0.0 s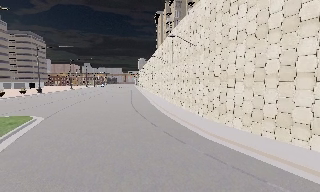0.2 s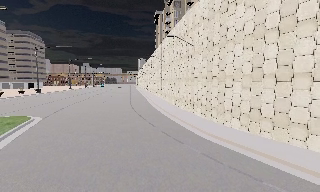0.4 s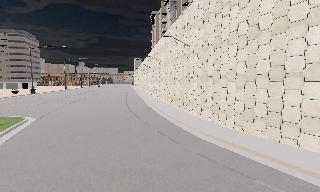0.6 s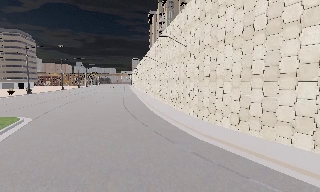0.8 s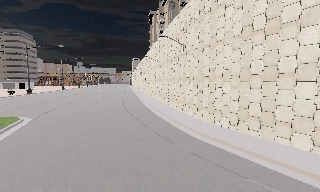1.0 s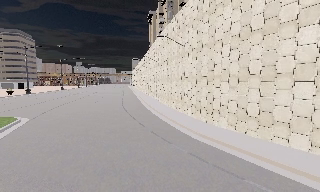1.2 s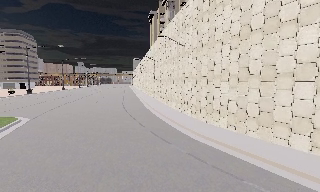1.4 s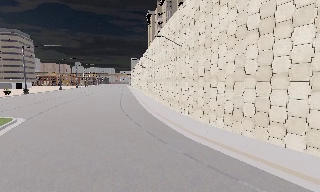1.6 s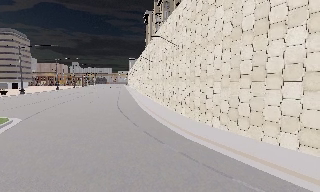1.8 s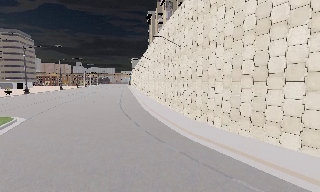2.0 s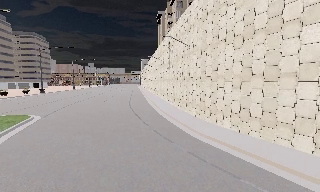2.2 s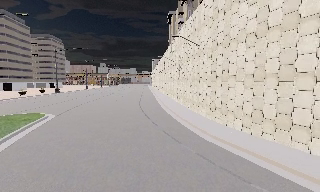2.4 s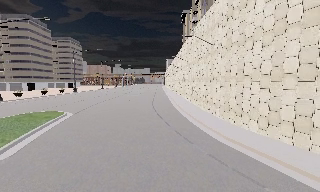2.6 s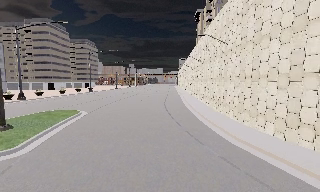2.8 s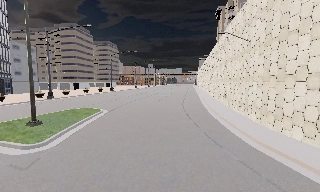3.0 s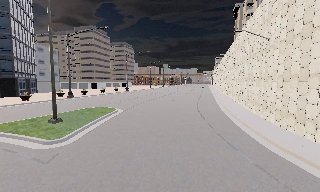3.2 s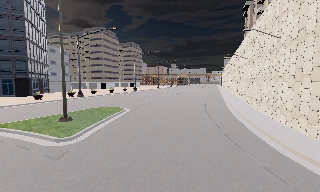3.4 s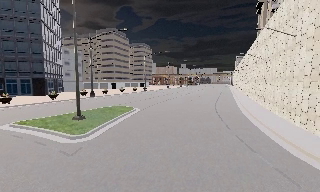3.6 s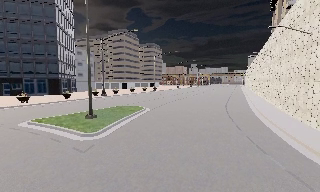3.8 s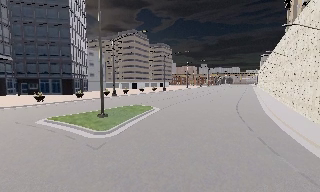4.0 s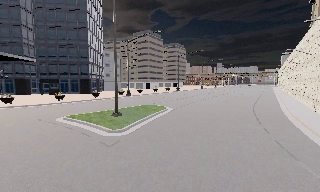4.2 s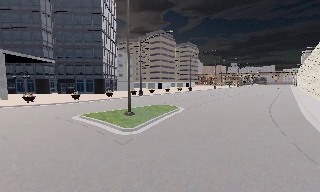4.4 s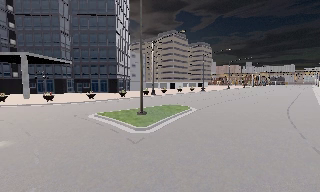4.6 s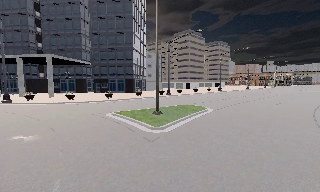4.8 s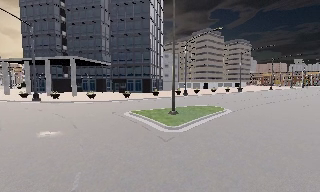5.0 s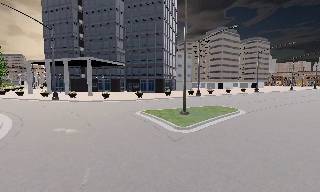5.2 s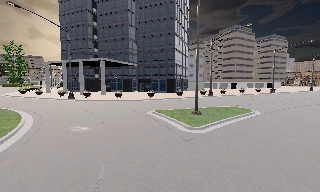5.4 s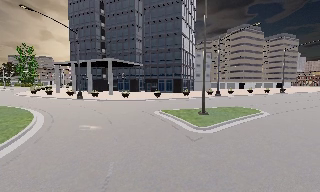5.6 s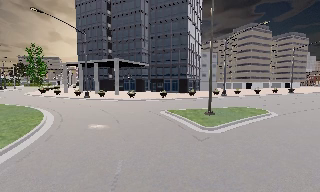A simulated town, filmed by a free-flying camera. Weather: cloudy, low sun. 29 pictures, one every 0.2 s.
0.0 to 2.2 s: The camera travels to its right, about 1 m.
2.2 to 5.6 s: The scene slides to the right, as the camera pans about 75 degrees to its left. It travels backward and to its right, about 1 m.
The film runs backward here.
